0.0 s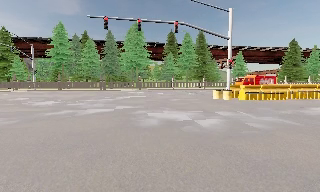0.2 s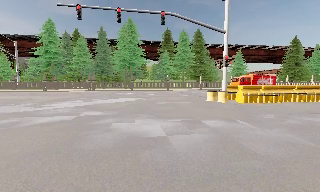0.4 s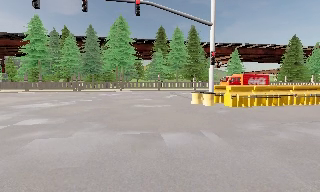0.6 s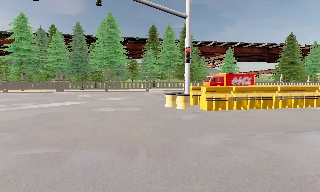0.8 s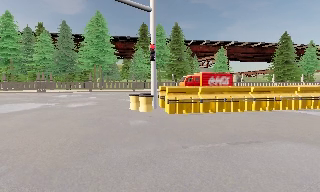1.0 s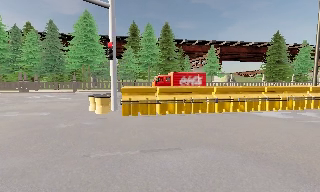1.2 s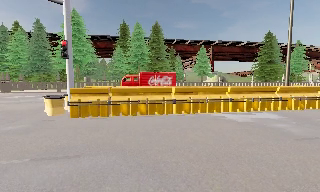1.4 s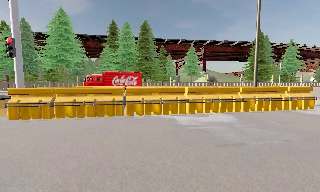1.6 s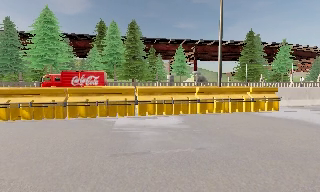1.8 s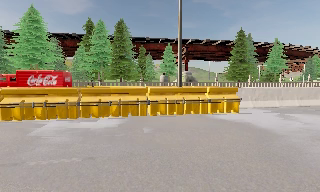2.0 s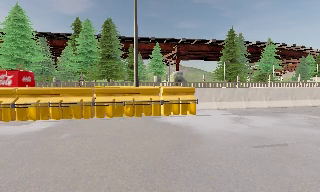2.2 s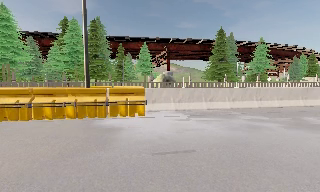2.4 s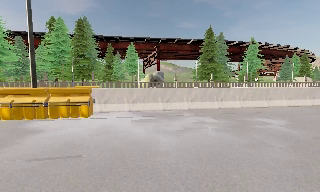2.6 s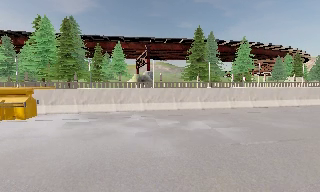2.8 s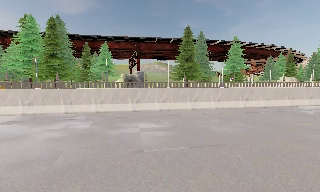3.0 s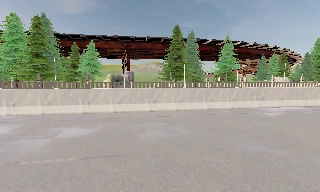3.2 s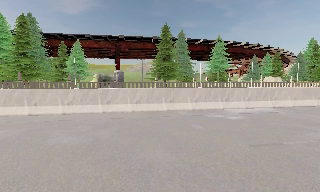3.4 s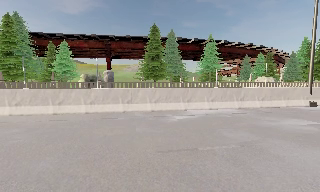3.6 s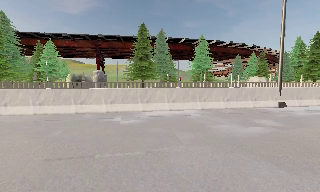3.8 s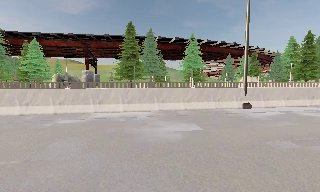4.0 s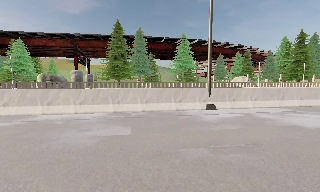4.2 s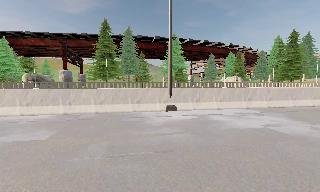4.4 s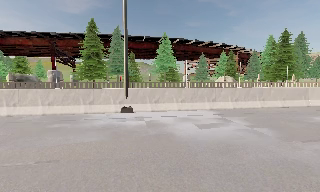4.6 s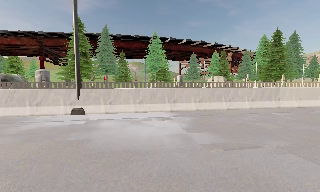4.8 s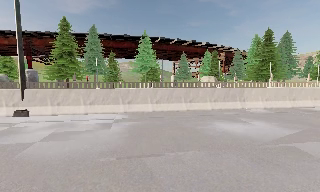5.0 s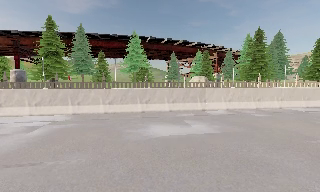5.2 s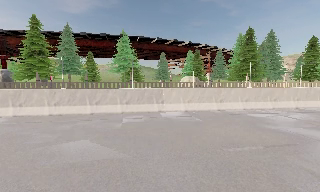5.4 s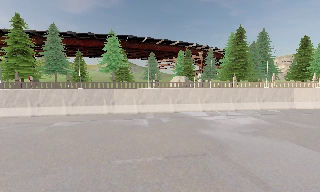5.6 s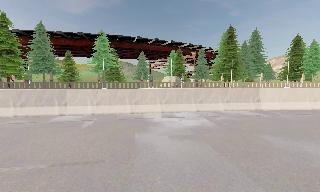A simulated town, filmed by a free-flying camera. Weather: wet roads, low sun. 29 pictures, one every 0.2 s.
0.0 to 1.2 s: The camera travels to its right and forward, about 13 m, so close, fixed things drift to the left.
1.2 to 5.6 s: The camera travels to its right, about 50 m, so close, fixed things drift to the left.
The film runs forward here.
